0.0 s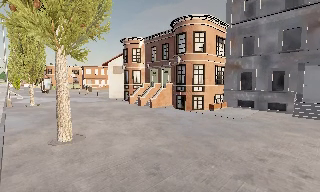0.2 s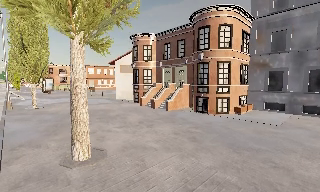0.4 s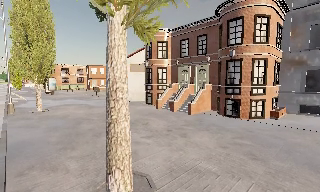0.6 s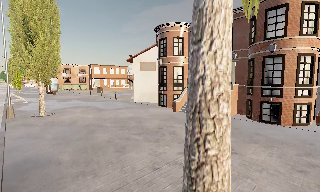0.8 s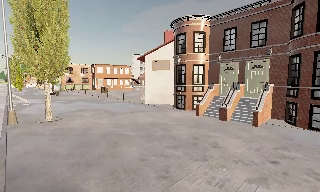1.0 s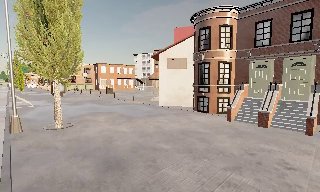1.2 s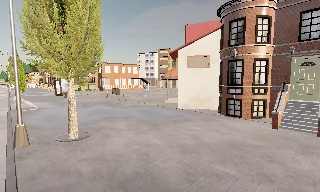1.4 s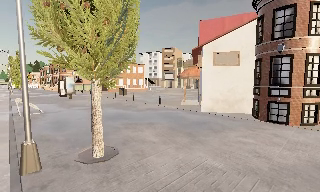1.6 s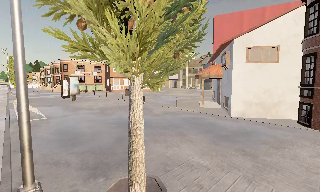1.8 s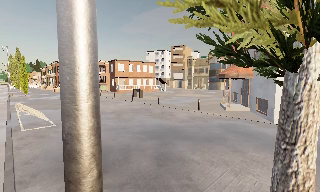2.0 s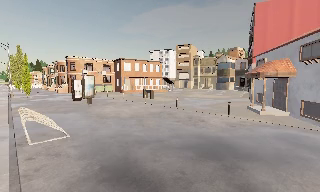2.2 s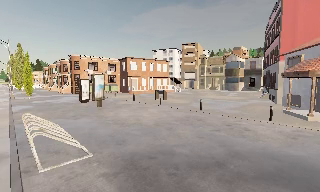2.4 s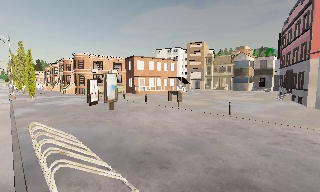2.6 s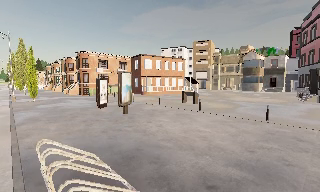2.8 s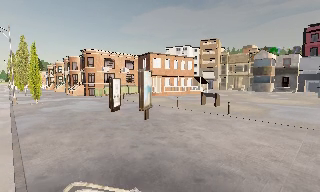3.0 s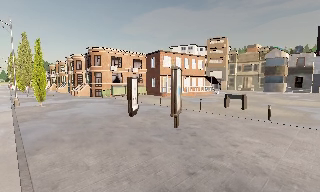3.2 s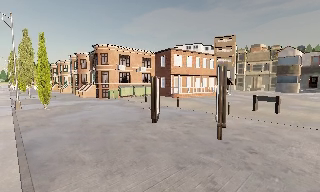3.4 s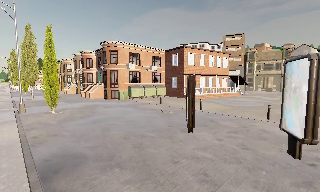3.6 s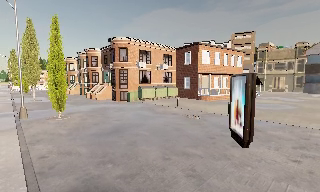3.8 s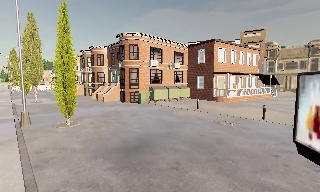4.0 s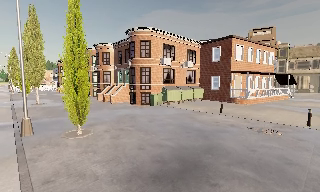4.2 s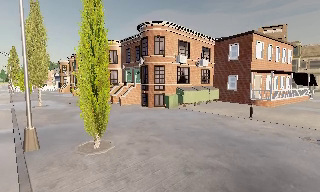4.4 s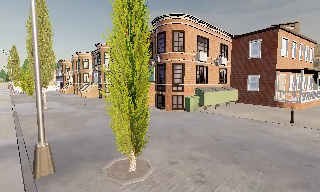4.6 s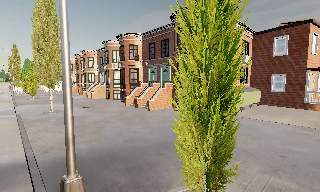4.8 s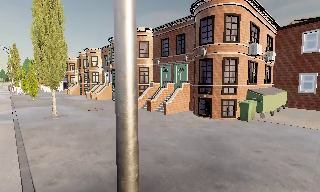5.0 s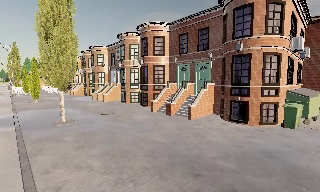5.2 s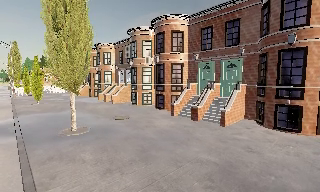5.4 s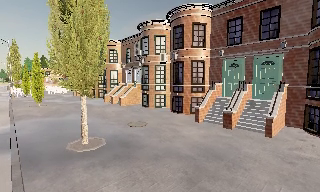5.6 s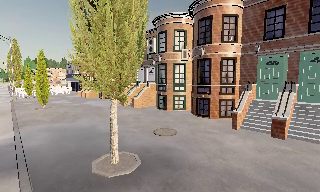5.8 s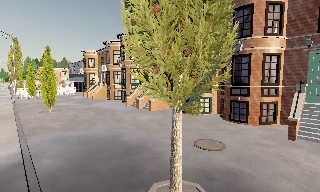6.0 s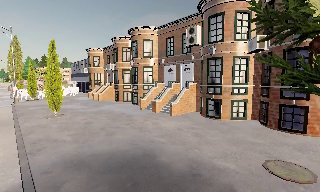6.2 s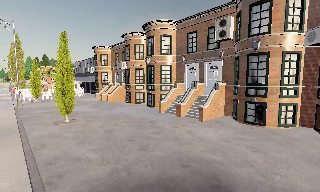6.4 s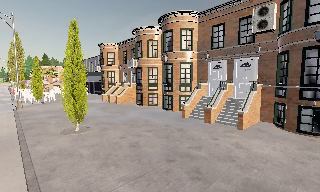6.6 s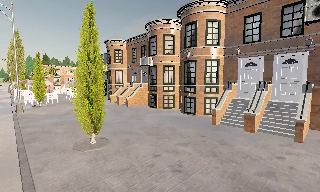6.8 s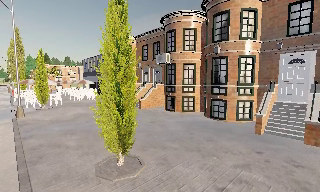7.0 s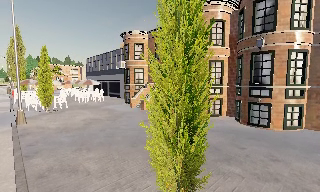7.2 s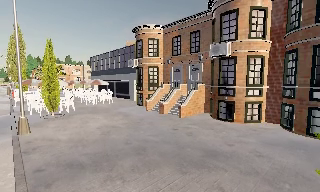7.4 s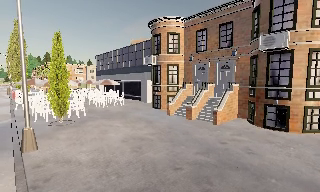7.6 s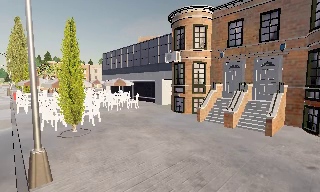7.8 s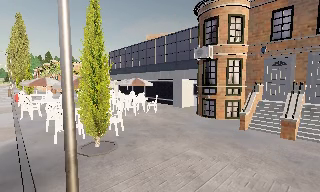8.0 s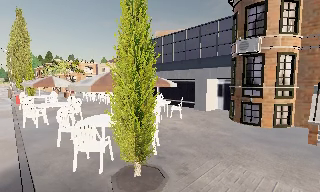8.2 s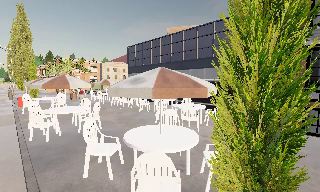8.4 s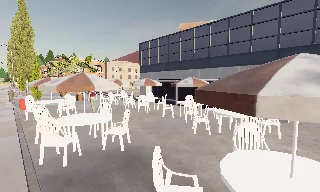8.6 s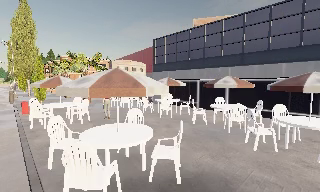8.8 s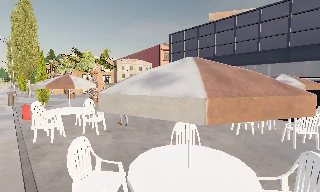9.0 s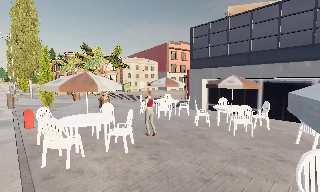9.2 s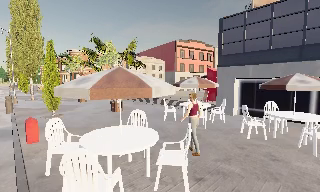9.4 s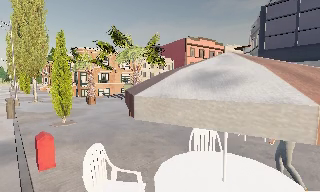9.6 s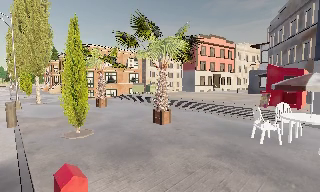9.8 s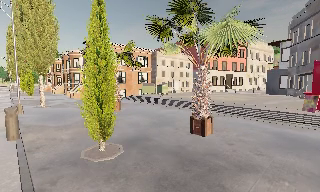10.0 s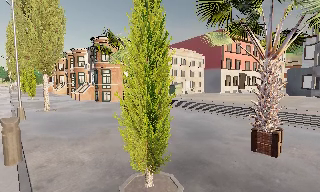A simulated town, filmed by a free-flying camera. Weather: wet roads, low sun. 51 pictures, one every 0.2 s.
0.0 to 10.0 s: The camera travels forward and to its left, about 105 m, so what stands in front looms larger.
The film runs forward here.
